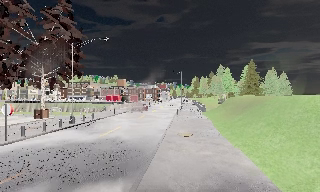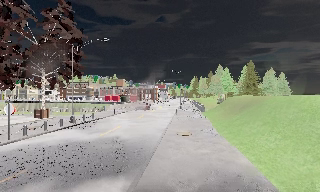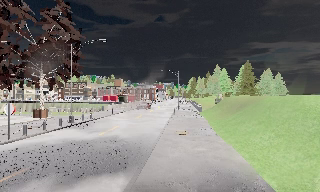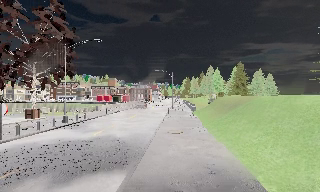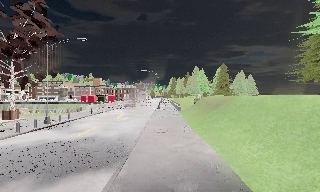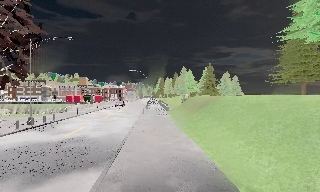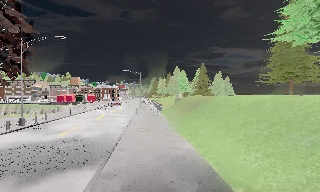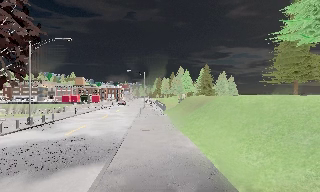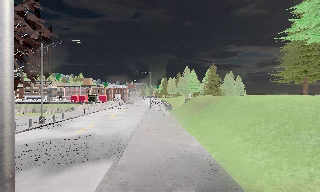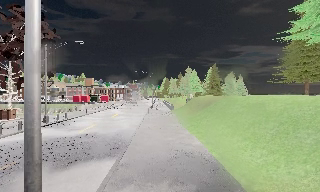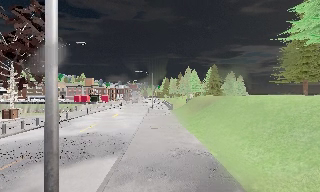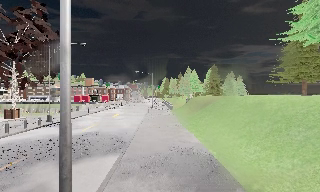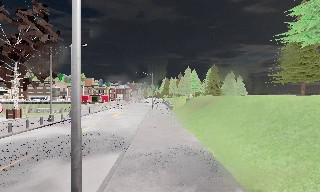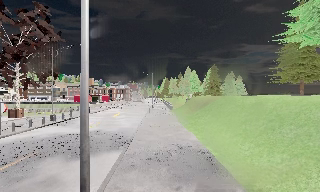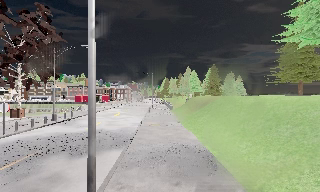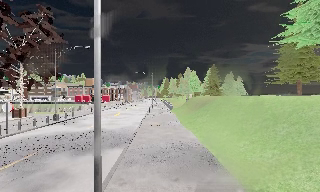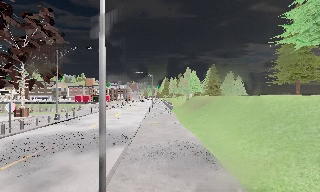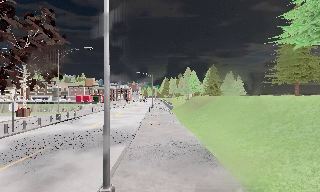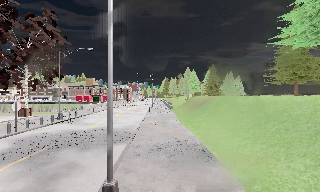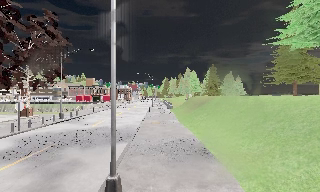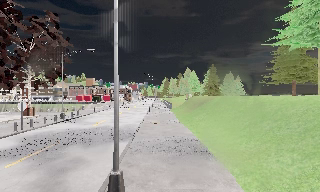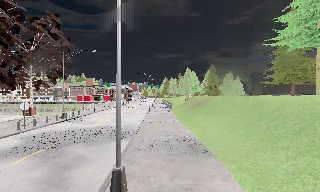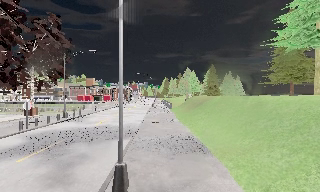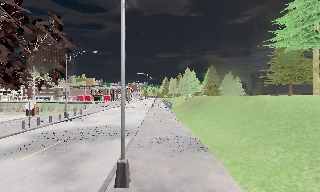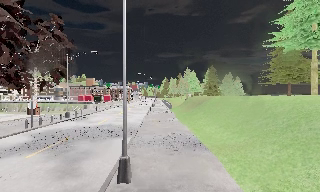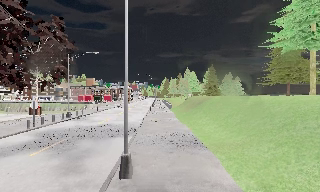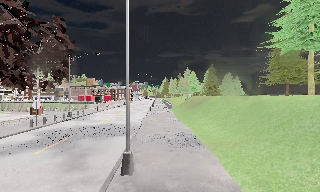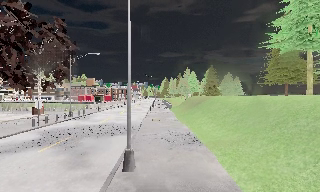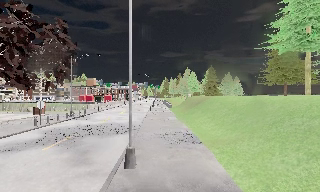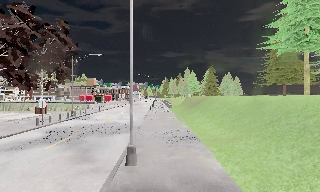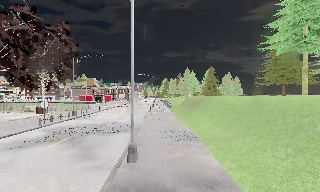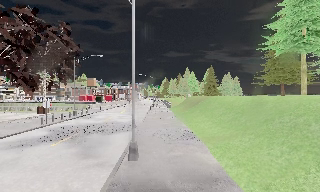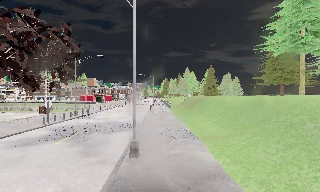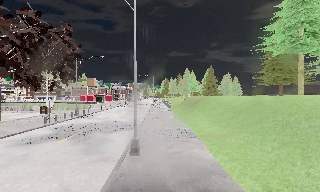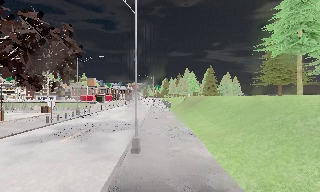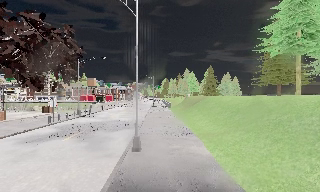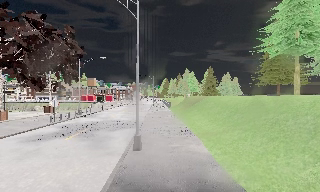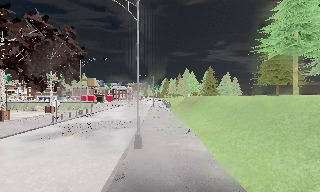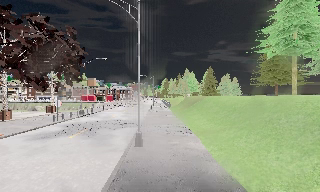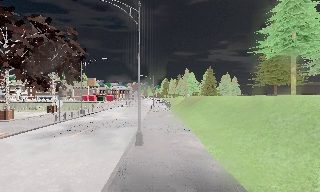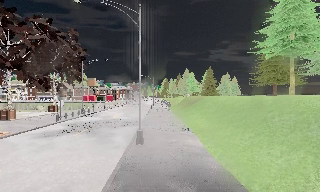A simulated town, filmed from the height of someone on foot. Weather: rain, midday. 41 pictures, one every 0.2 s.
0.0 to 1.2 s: The scene slides to the left, as the camera pans about 15 degrees to its right. It travels backward, about 1.5 m, so what stands in front gets smaller.
1.2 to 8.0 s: The camera travels backward, about 8 m, so what stands in front gets smaller.
The film runs backward here.
